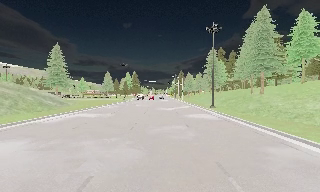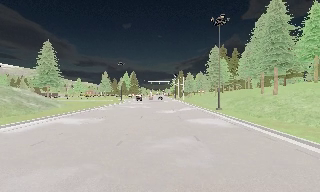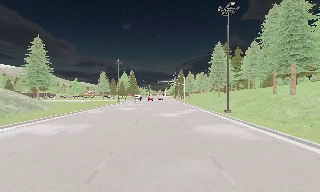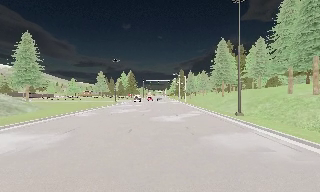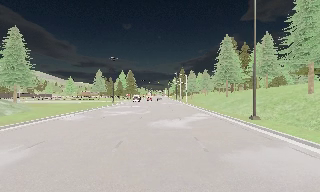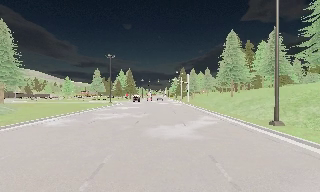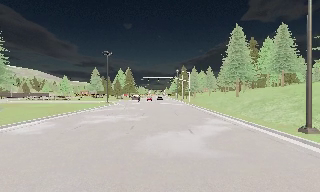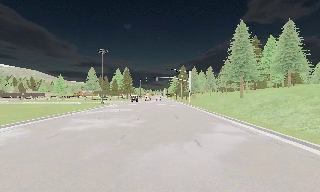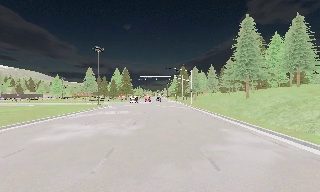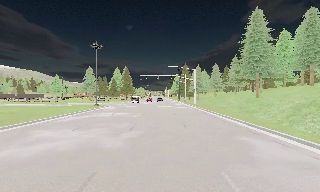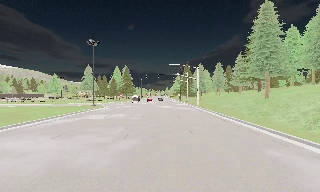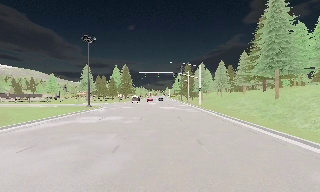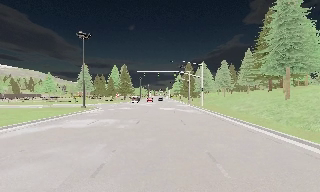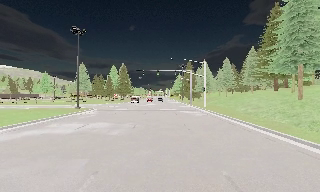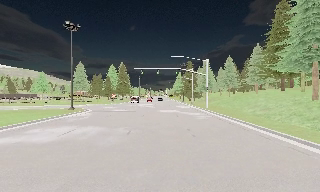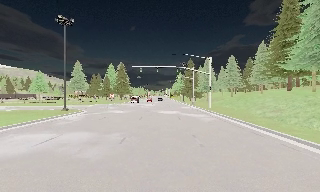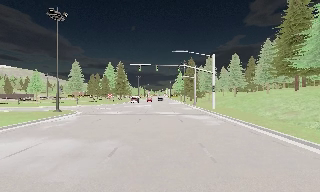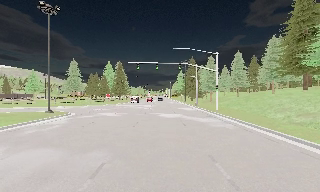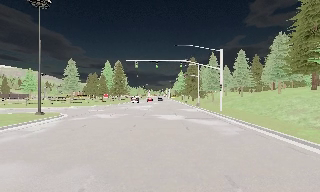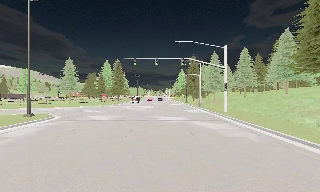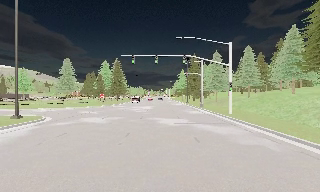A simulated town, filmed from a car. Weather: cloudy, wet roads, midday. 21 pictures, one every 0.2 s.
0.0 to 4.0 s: The camera travels forward, about 40 m, so what stands in front looms larger. It loses speed.
The film runs forward here.
